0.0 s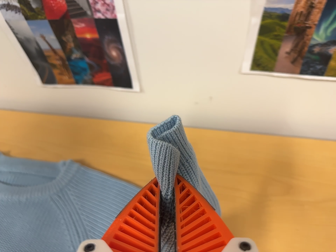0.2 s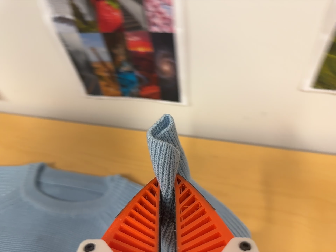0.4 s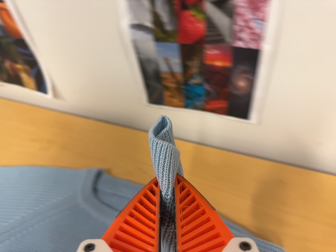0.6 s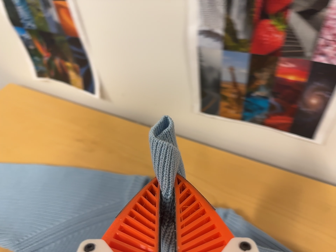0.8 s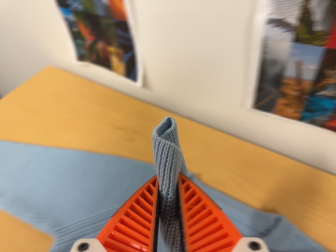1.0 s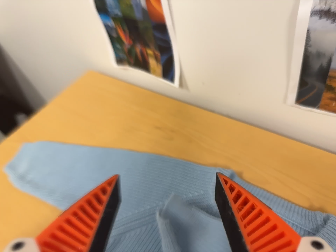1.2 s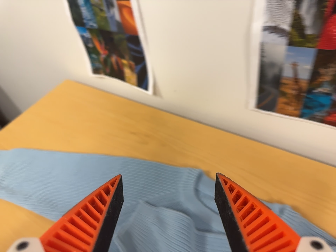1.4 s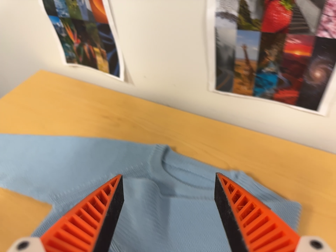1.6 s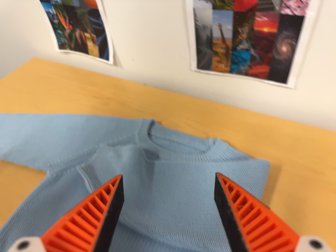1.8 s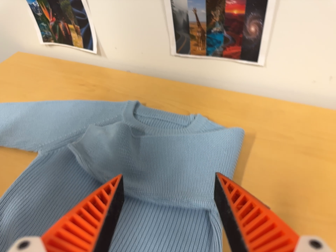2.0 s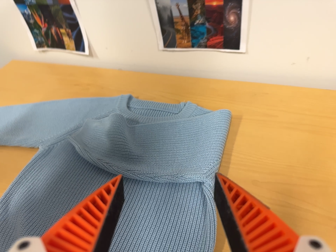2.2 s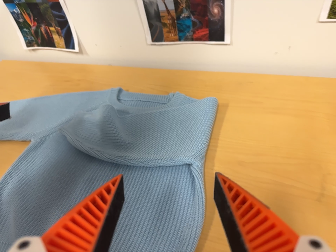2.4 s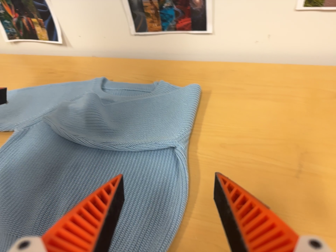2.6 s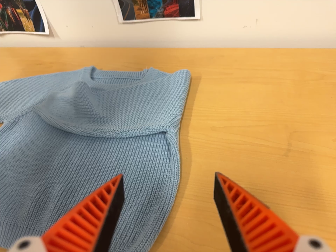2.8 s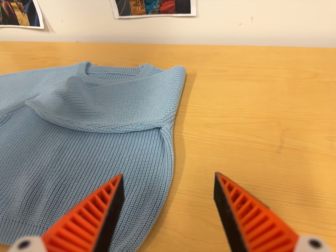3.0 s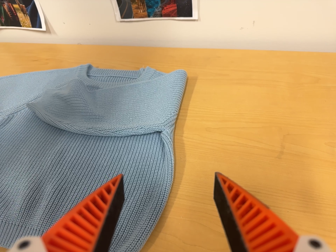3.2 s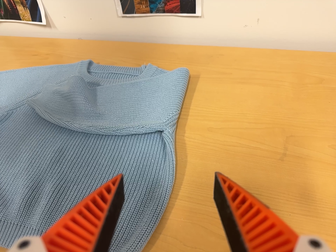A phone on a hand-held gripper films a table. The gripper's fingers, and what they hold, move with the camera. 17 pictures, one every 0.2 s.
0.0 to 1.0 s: The scene slides to the right, as the camera pans about 25 degrees to its left. It travels to its left, about 26 cm, so close, fixed things drift to the right. It rolls about its line of sight by about 15 degrees, and the scene rotates clockwise.
1.0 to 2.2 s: The scene slides to the left, as the camera pans about 15 degrees to its right. It travels toward the bottom of its view and backward, about 30 cm, so close, fixed things drift upward. It rolls about its line of sight by about 10 degrees, and the scene rotates counterclockwise.
2.2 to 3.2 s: The camera shifts only a little, or ends up much as it began.
The film runs forward here.
